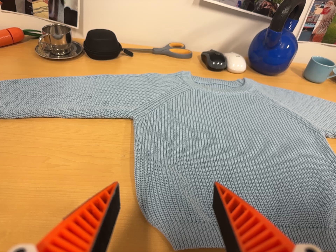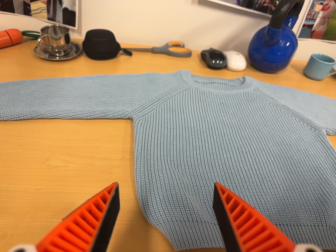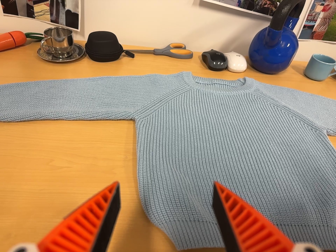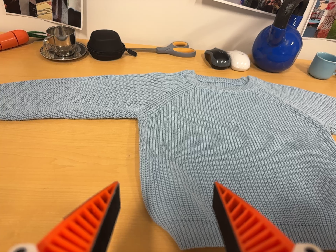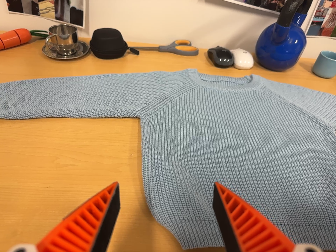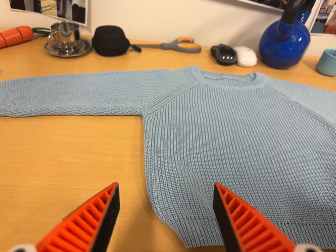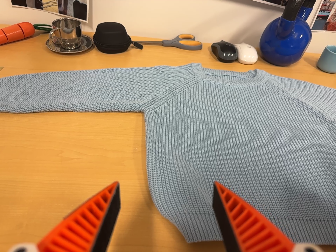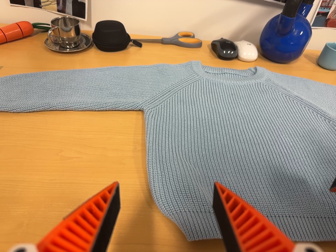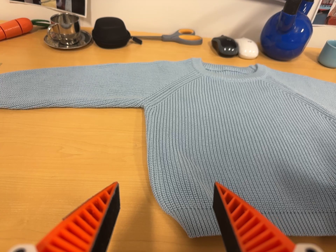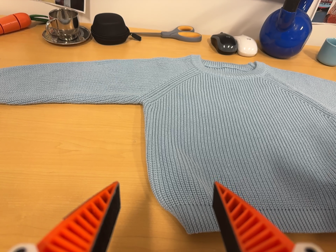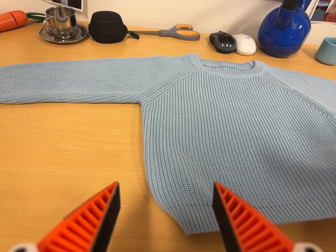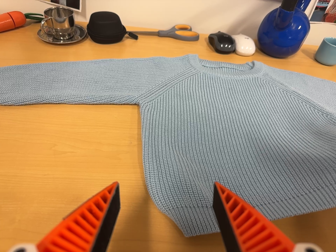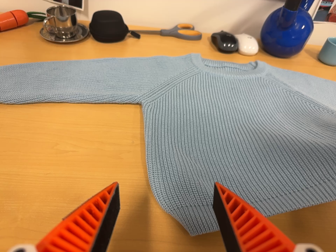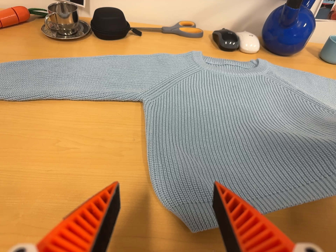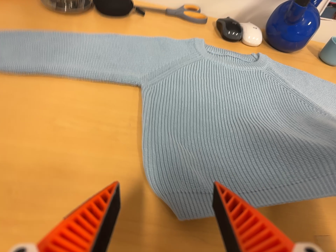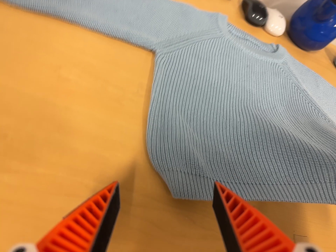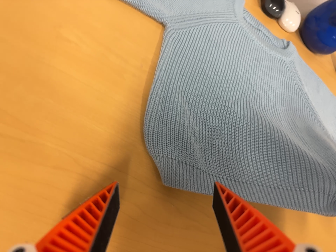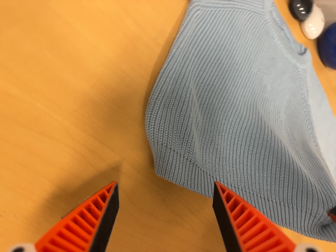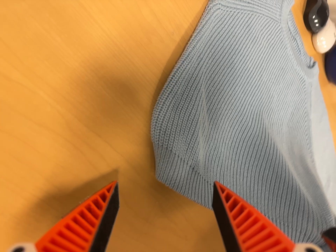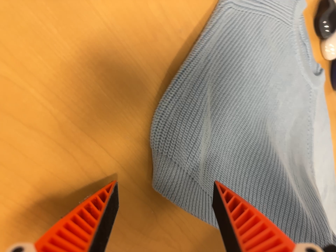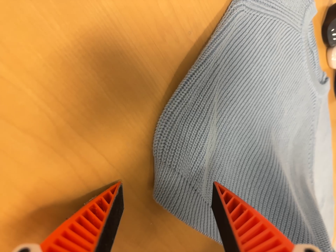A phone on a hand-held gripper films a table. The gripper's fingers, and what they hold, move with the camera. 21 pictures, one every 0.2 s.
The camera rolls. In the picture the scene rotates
clockwise.
The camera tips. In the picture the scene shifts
upward.
0.0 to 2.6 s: The camera shifts only a little, or ends up much as it began.
2.6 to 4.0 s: The camera pans to its right by about 20 degrees. It travels to its left, forward and toward the top of its view, about 18 cm. Its aim tips toward the bottom of its view by about 25 degrees, and the scene shifts upward. It rolls about its line of sight by about 55 degrees, and the scene rotates clockwise.
The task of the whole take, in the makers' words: fold up.
The film runs forward here.
